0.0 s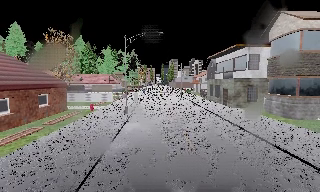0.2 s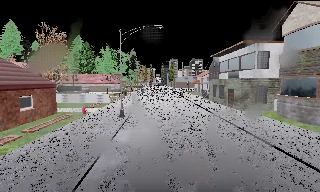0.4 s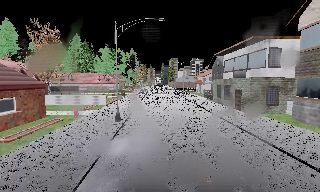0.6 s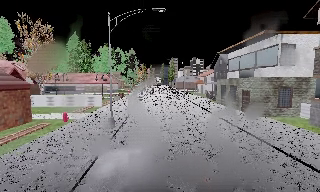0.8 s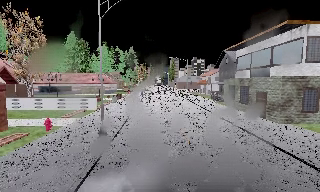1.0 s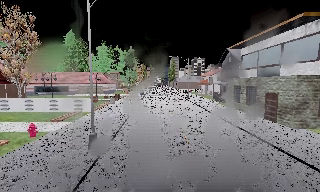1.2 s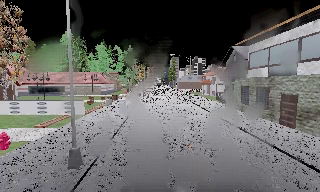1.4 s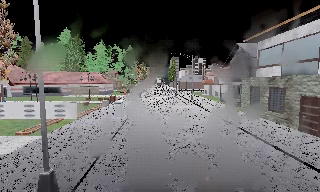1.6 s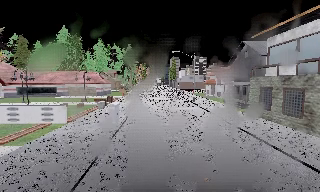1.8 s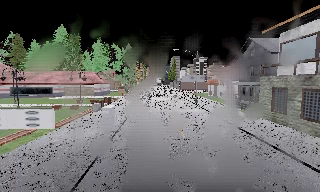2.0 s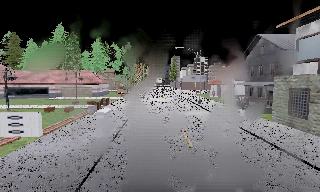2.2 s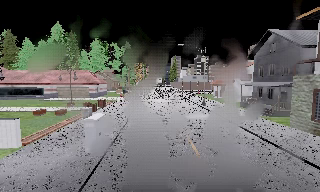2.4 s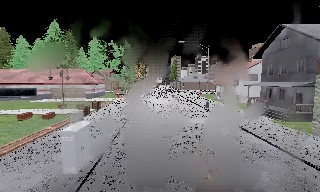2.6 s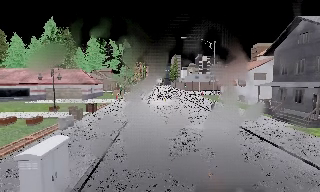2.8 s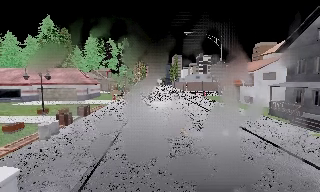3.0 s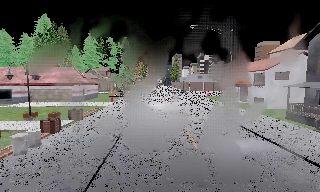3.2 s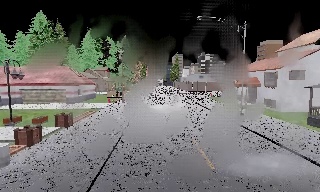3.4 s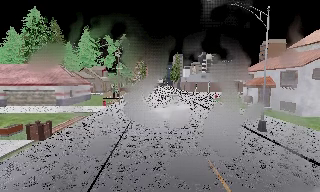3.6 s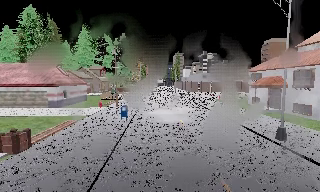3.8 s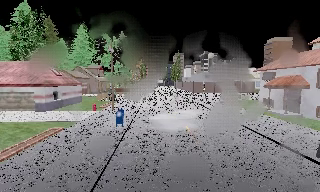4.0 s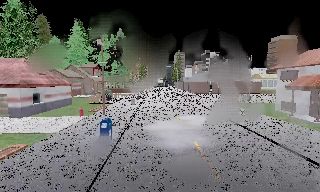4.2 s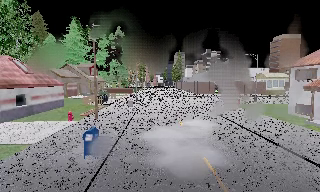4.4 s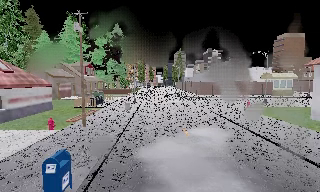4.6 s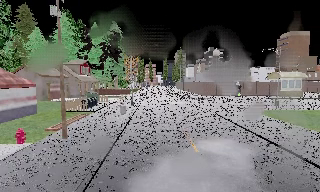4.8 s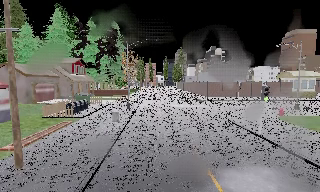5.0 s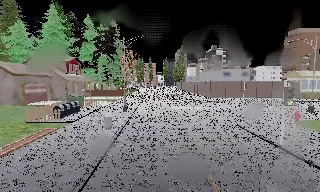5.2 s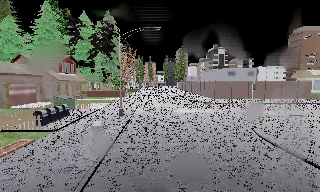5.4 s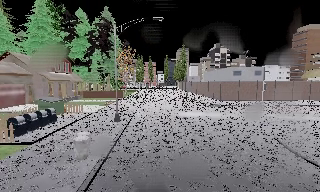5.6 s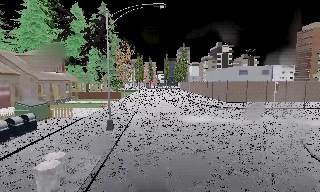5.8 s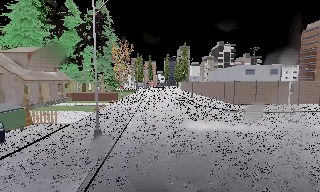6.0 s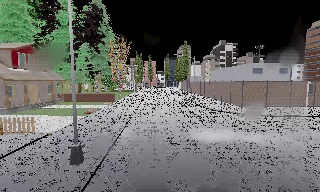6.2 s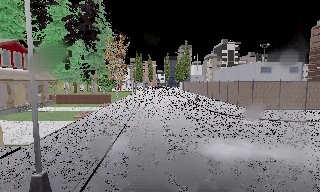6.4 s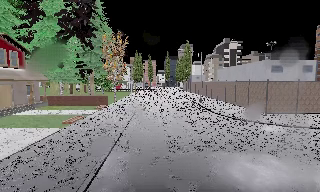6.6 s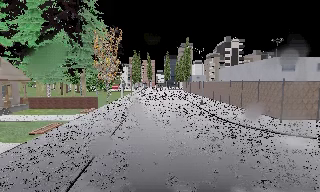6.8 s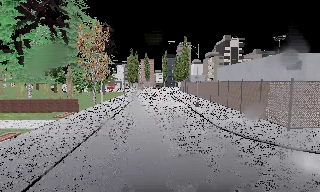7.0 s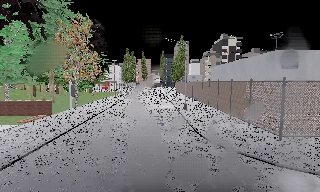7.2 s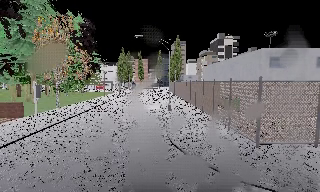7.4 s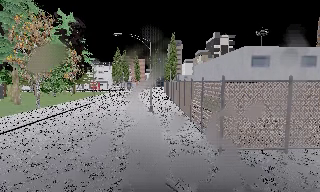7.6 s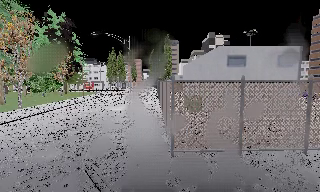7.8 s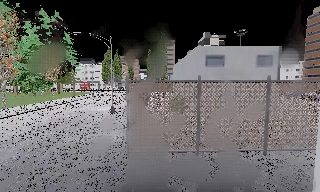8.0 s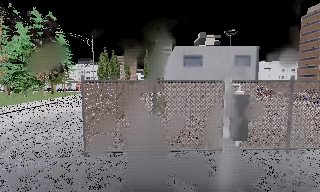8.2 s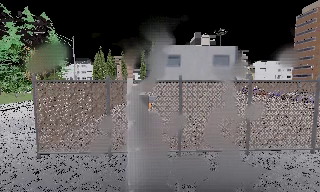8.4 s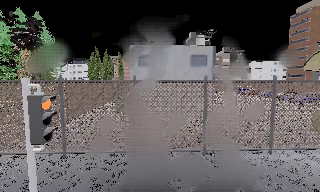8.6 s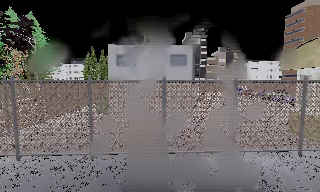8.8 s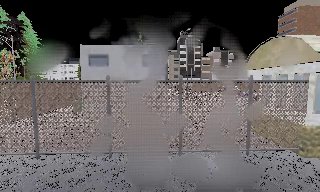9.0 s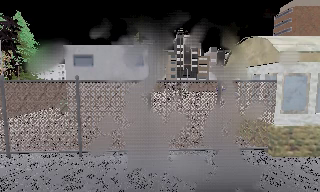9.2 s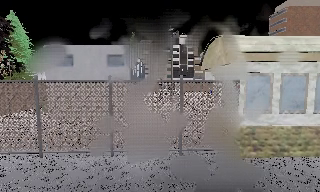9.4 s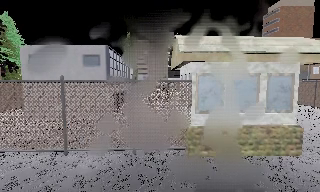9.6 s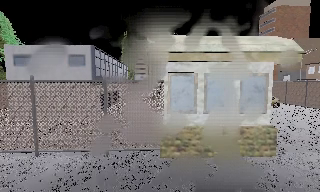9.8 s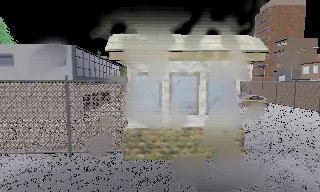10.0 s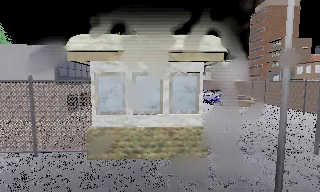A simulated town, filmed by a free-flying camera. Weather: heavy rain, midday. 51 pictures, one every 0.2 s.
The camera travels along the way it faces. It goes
forward.
0.0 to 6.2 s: The camera travels forward, about 60 m, so what stands in front looms larger.
6.2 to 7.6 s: The camera travels forward and to its right, about 13 m, so what stands in front looms larger.
7.6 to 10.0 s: The camera travels to its right, about 20 m, so close, fixed things drift to the left.
The film runs backward here.
